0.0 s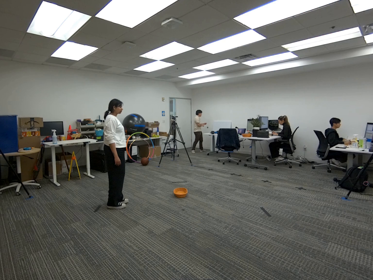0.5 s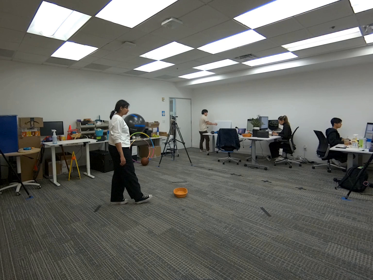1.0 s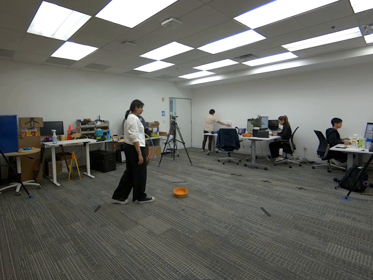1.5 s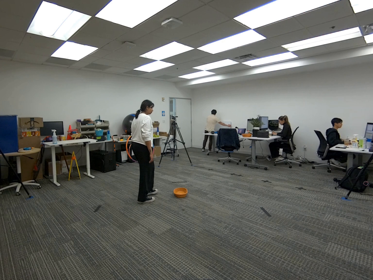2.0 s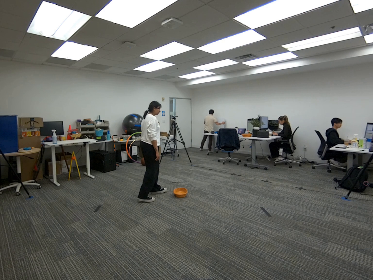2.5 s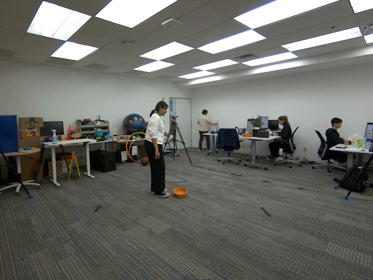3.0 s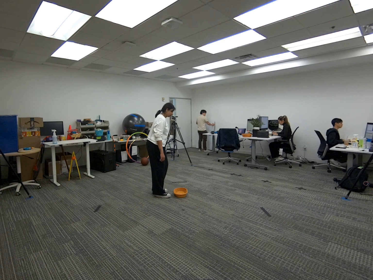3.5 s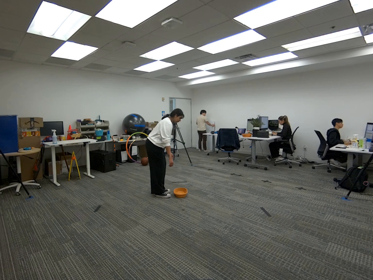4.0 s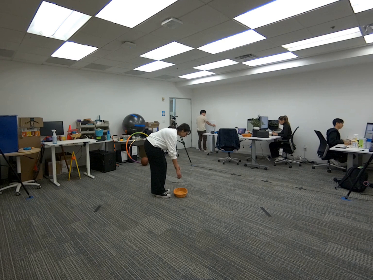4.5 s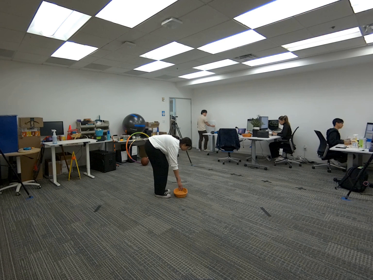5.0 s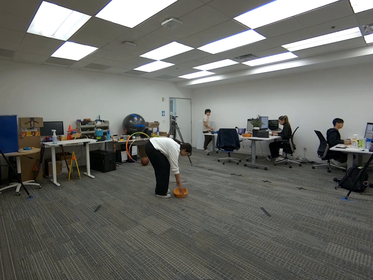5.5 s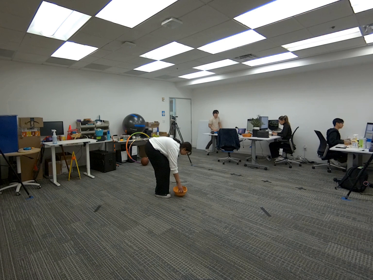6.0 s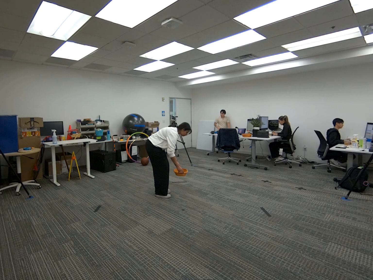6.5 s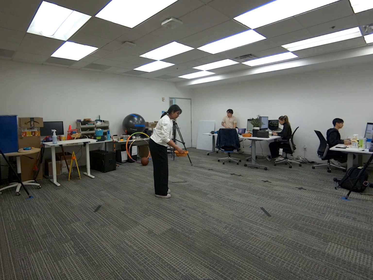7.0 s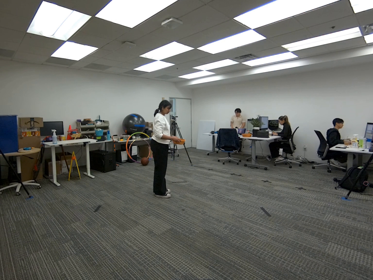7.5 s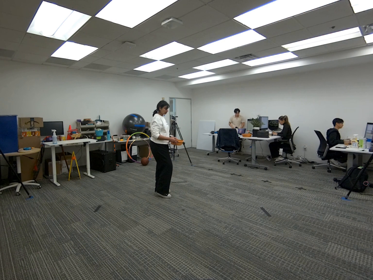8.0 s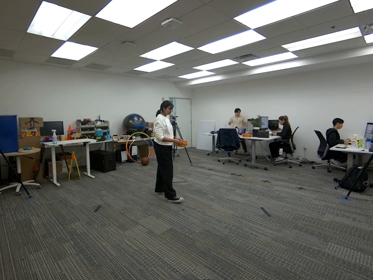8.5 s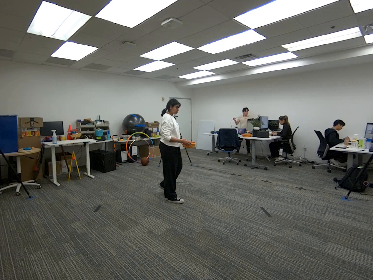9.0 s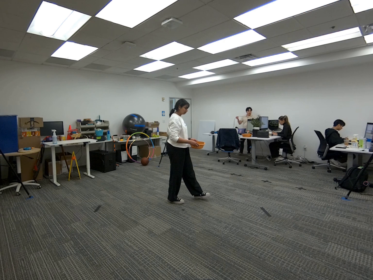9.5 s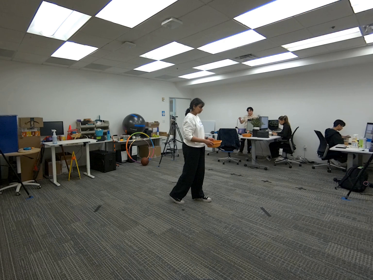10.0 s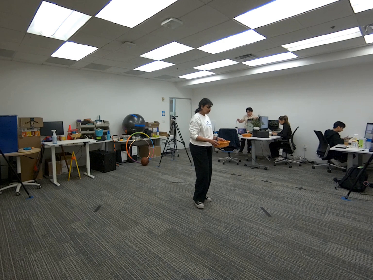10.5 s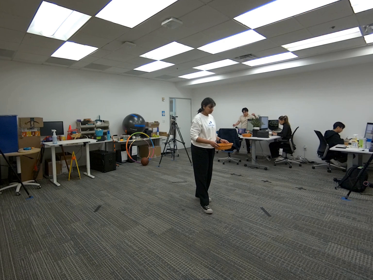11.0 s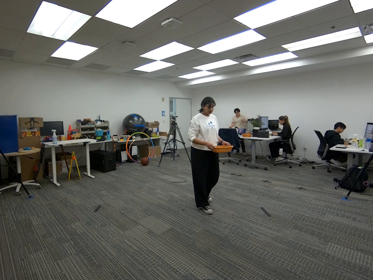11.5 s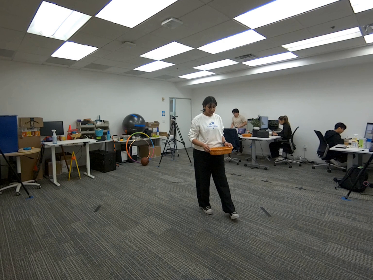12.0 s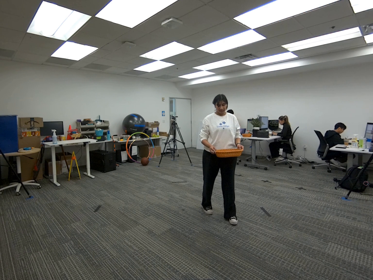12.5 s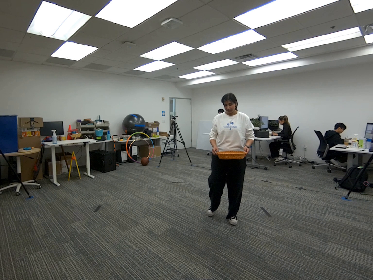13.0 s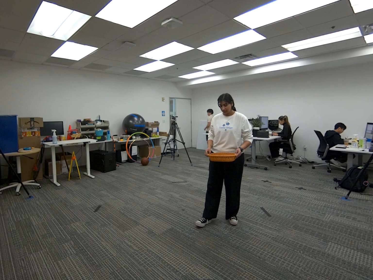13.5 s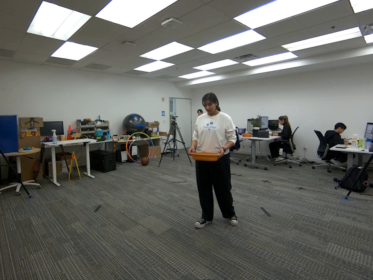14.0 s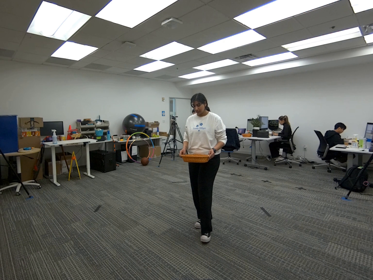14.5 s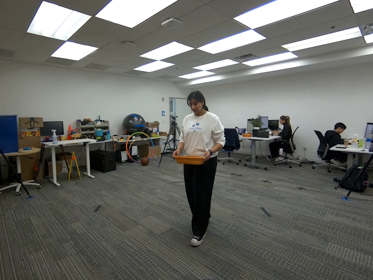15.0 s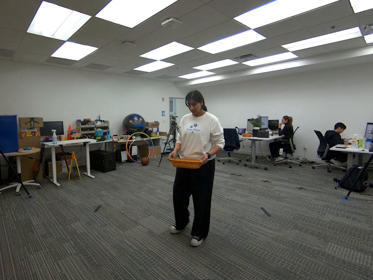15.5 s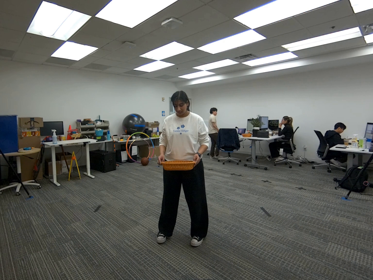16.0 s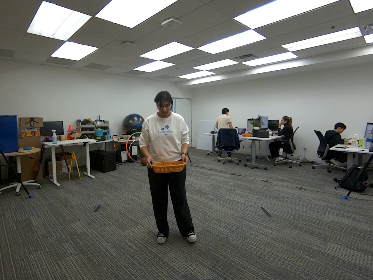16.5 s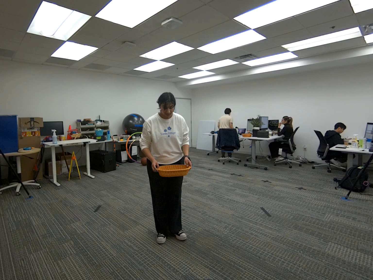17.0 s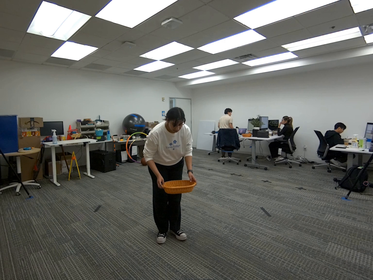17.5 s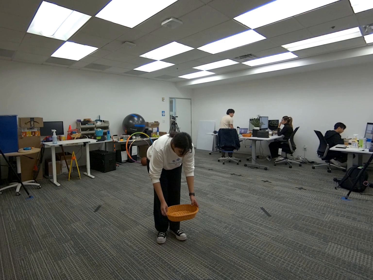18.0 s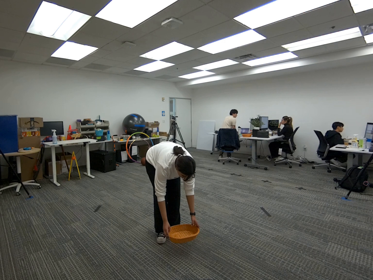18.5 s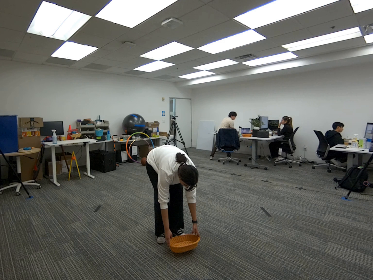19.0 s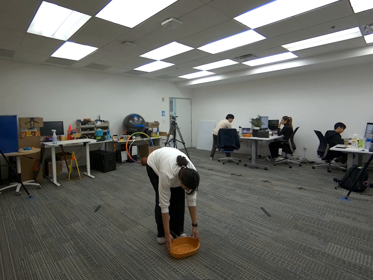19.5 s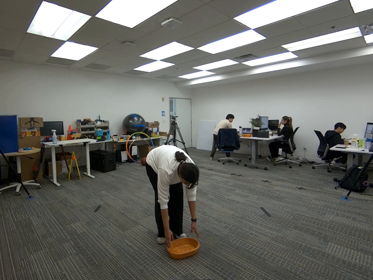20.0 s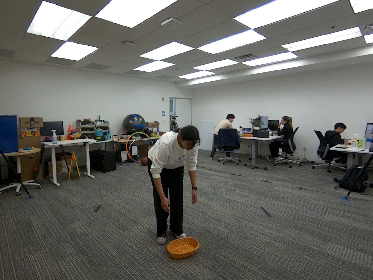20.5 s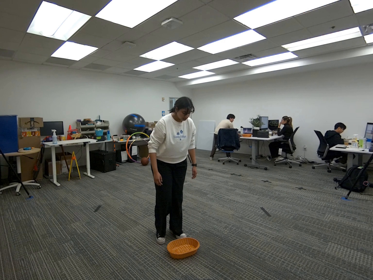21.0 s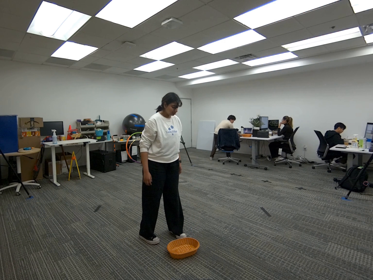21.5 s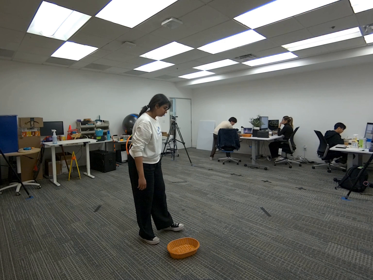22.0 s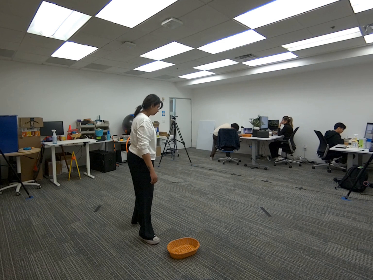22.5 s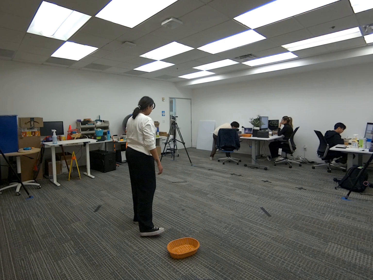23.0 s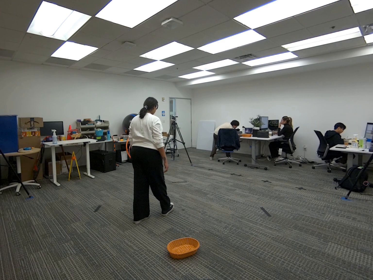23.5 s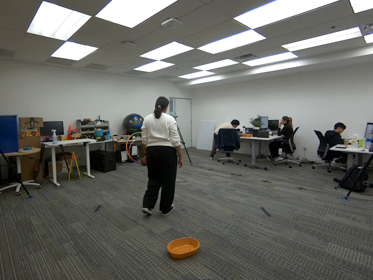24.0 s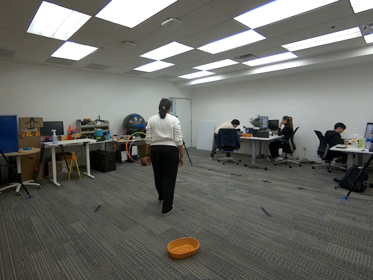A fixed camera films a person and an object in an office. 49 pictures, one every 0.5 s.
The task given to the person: Walk to the woven basket from the ground and use your both hands to pick up the basket and place it on the ground.
